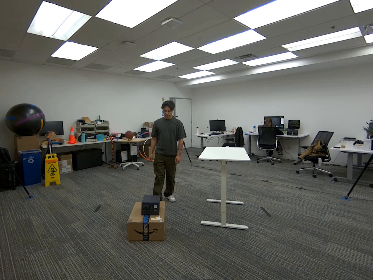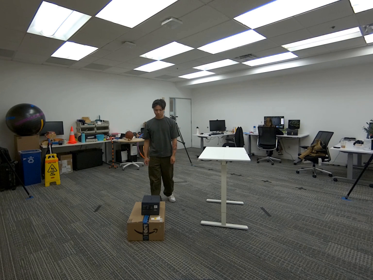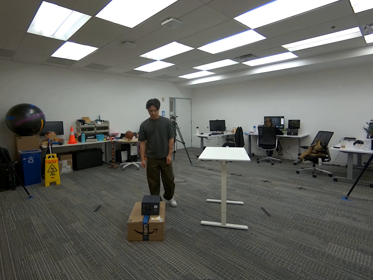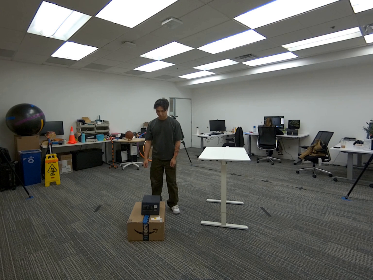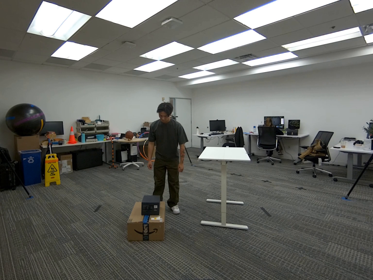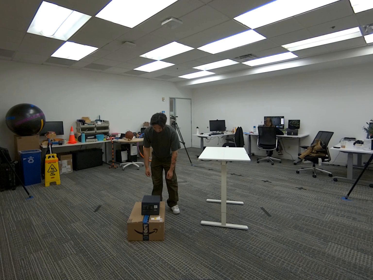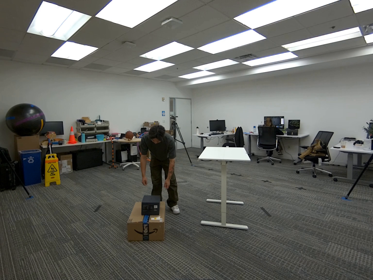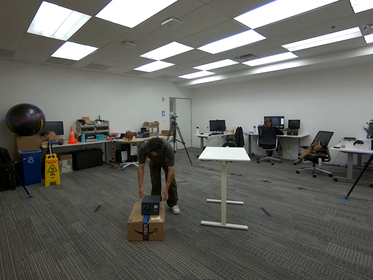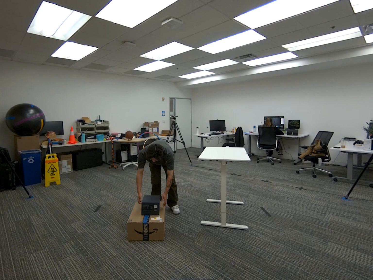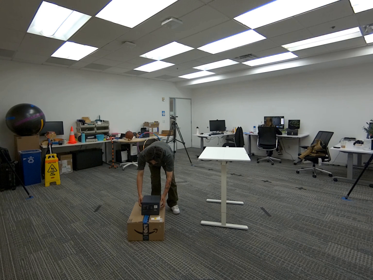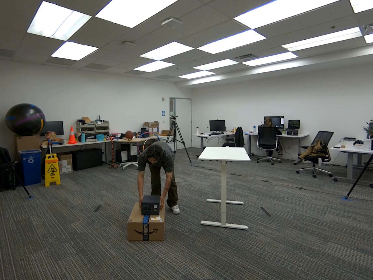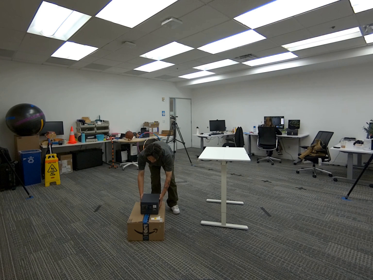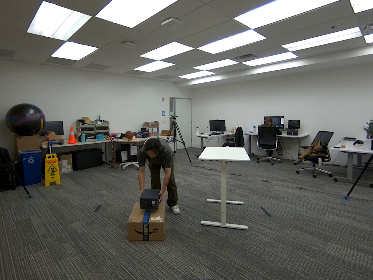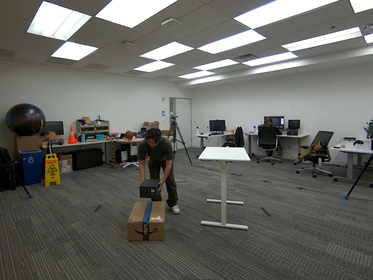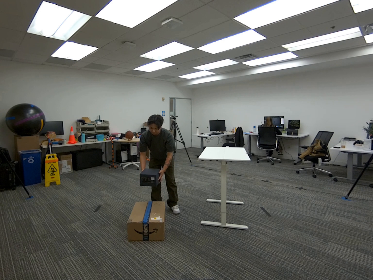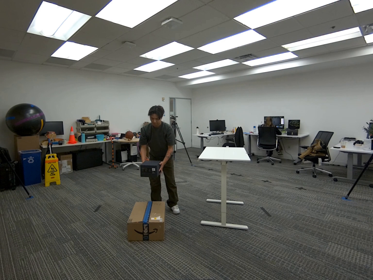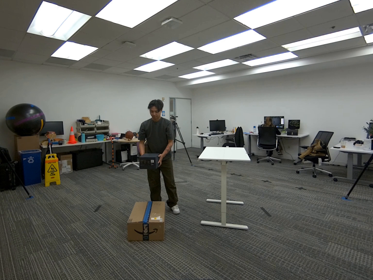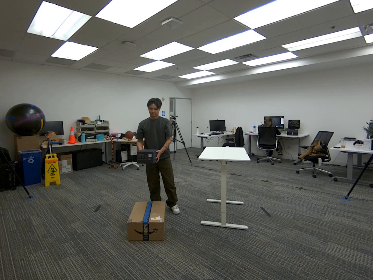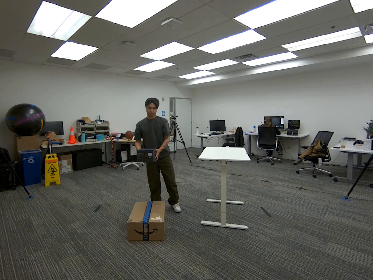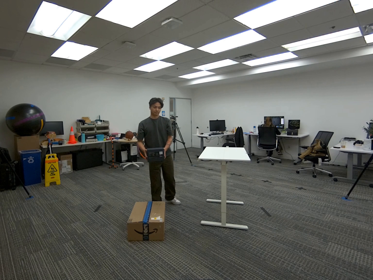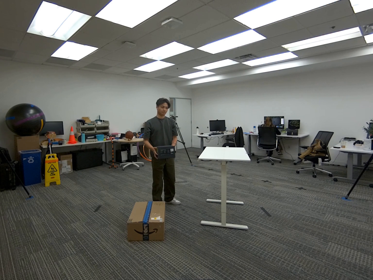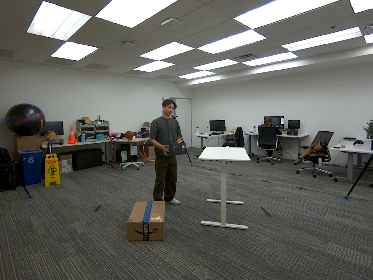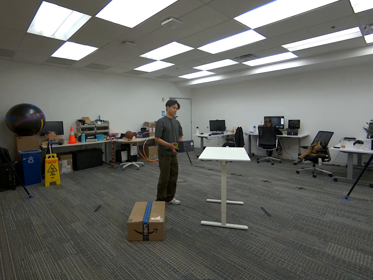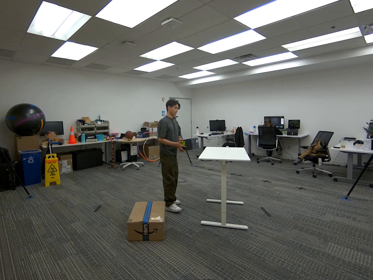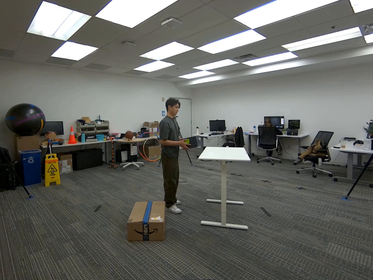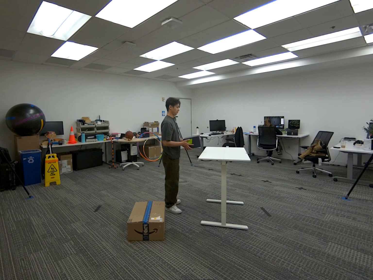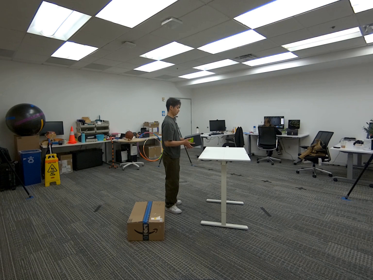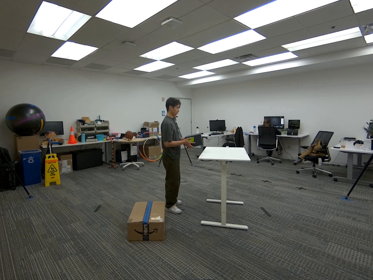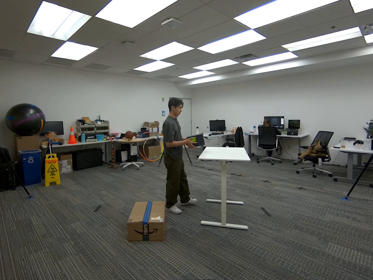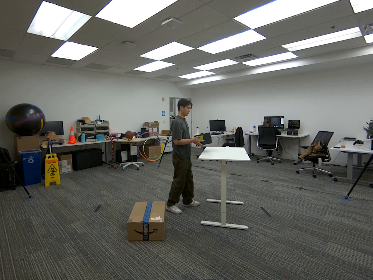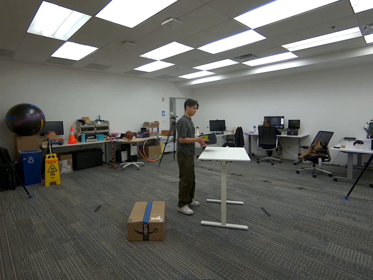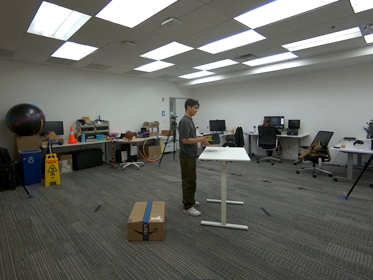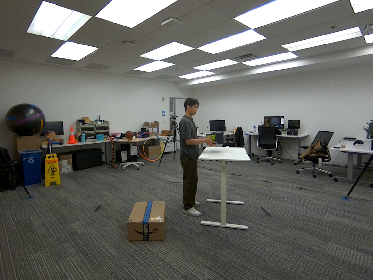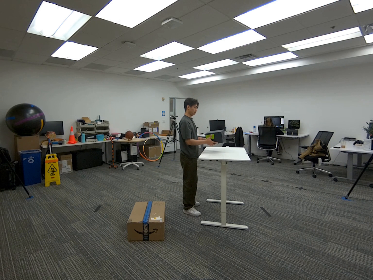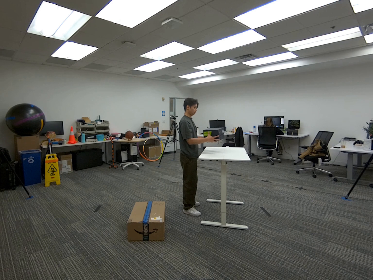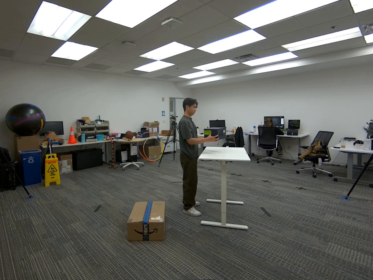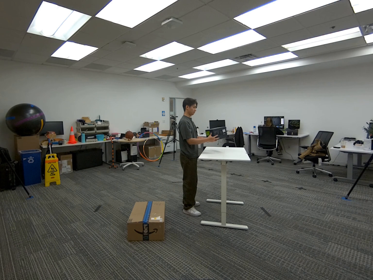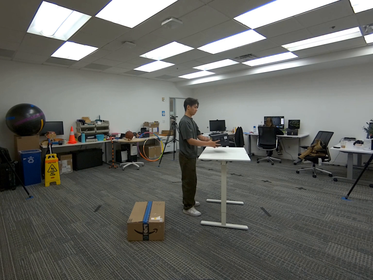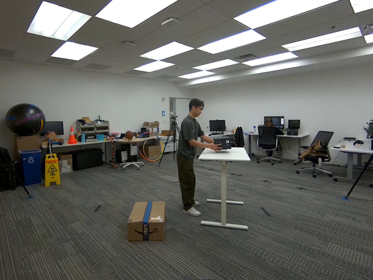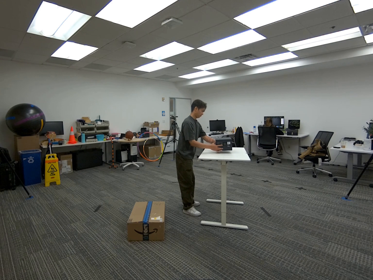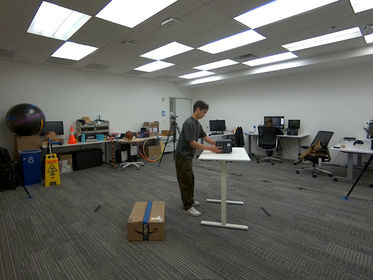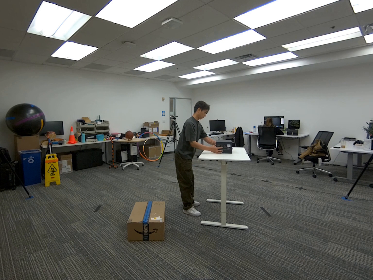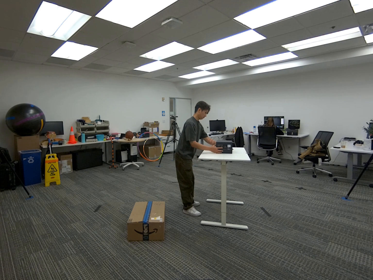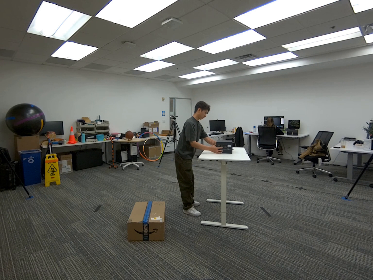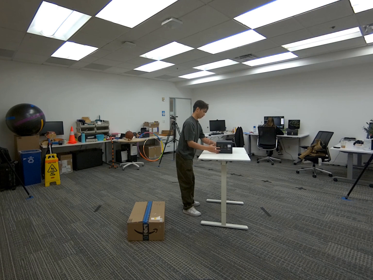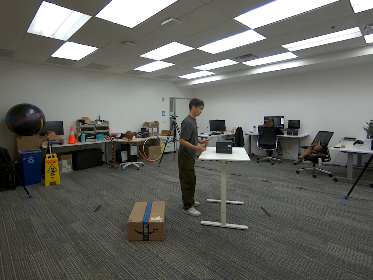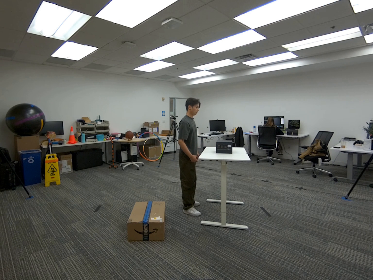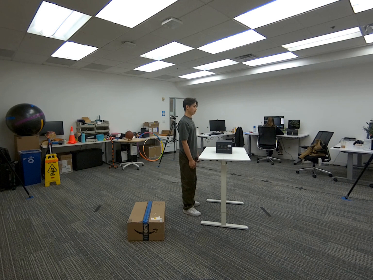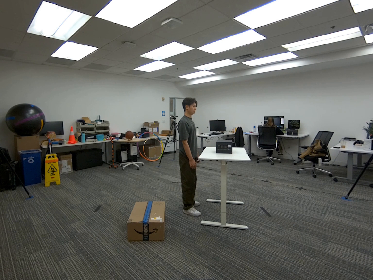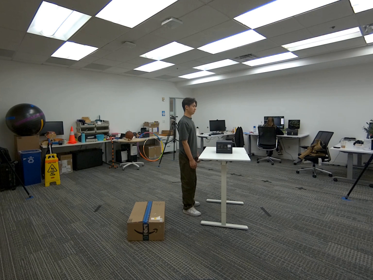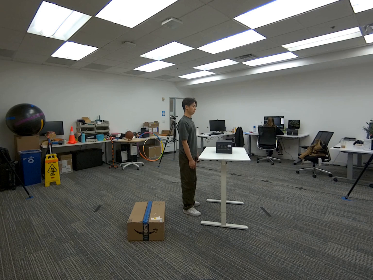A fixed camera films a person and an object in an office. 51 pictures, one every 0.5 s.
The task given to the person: Walk to the black square box from the big brown cardboard box, pick up the black square box with both hands, and place the black square box on the white desk.
